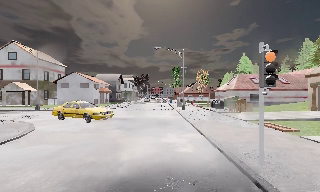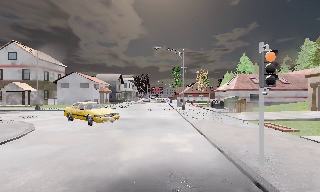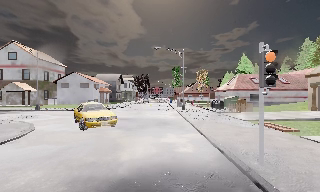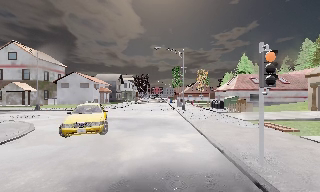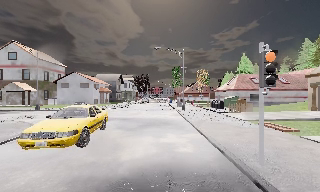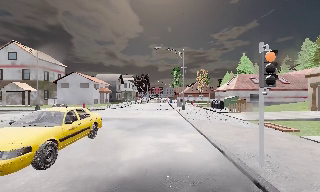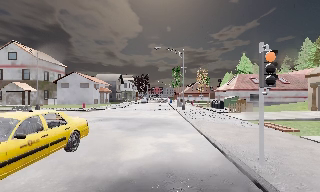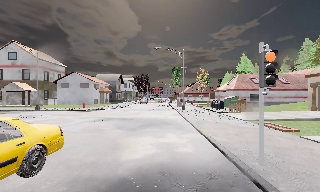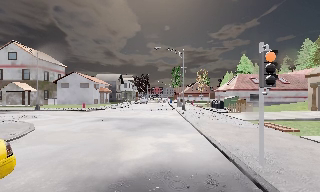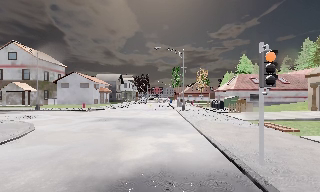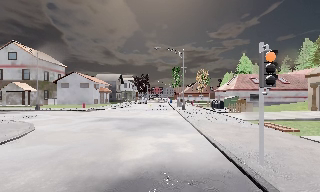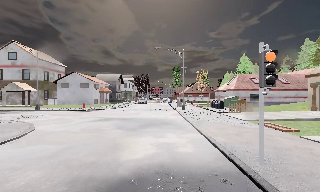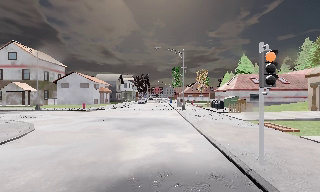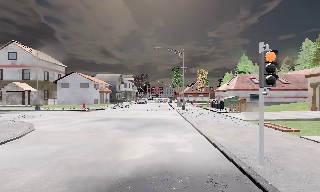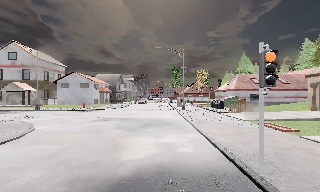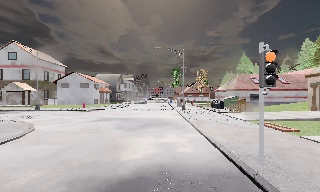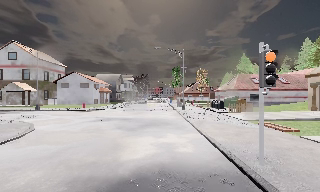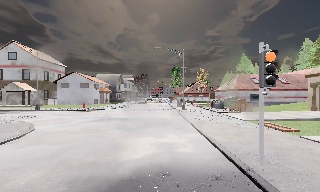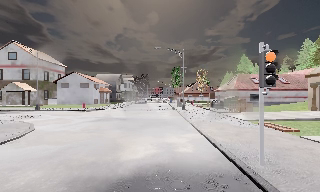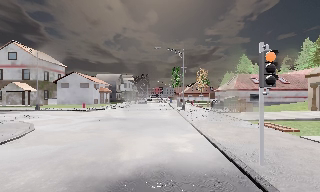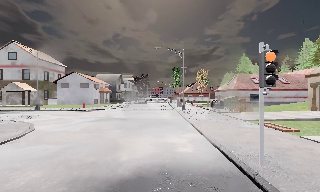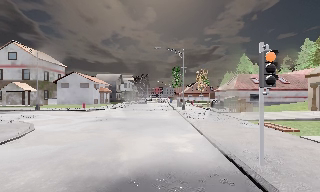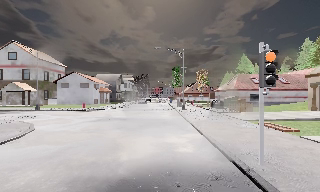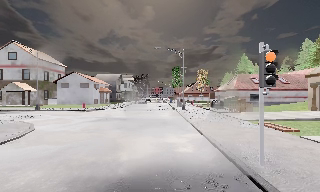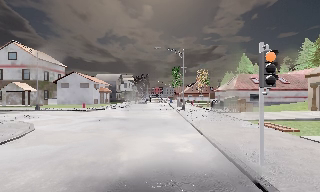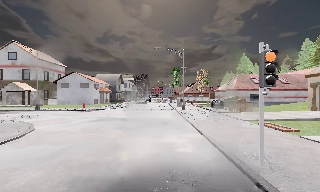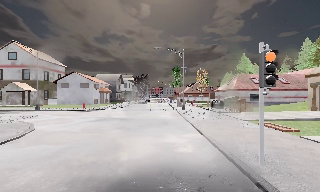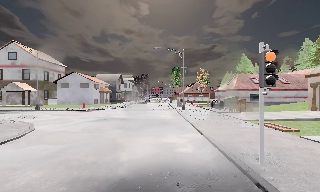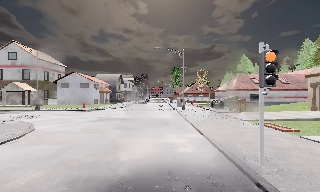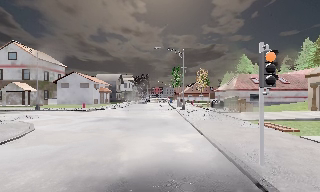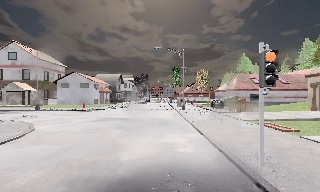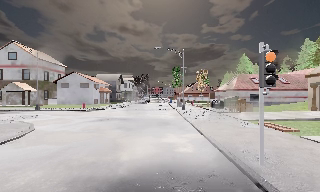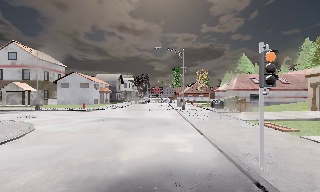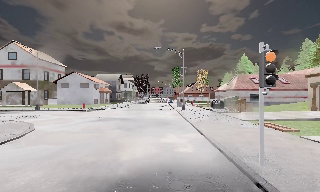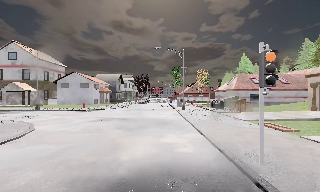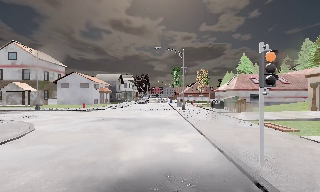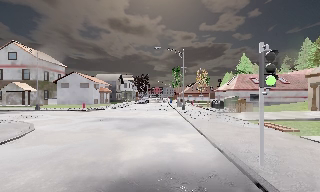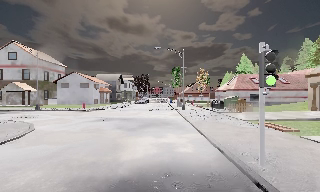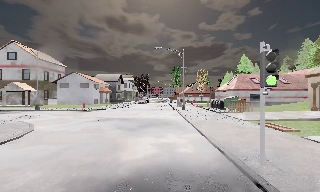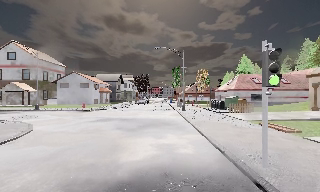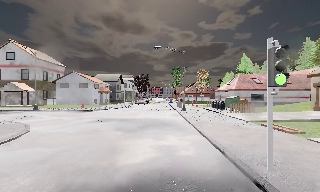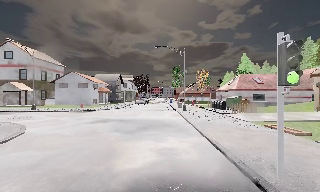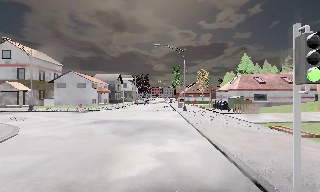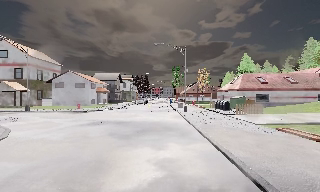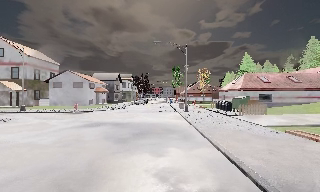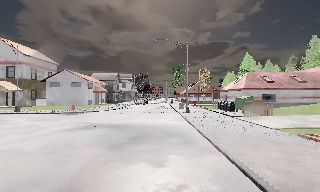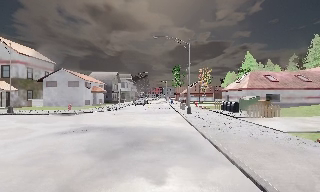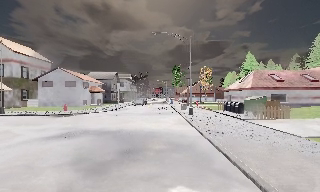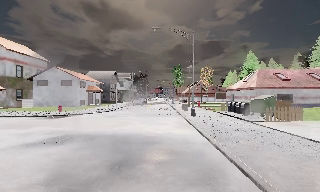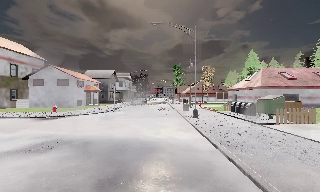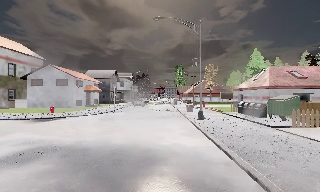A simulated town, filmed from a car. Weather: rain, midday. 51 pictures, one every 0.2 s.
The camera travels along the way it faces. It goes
forward.
0.0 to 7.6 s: The camera keeps its place and its aim.
7.6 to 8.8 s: The camera travels forward, about 2 m, so what stands in front looms larger. It gains speed.
8.8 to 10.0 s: The camera travels forward, about 5 m, so what stands in front looms larger.
The film runs forward here.
